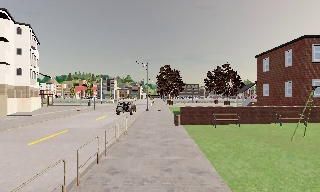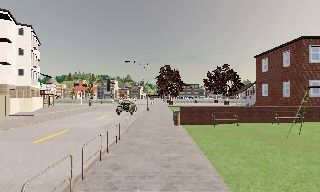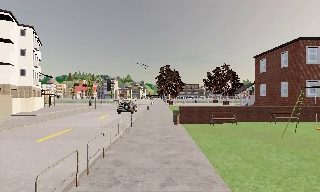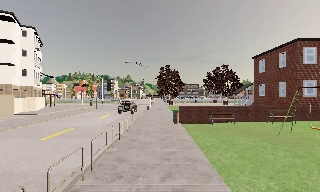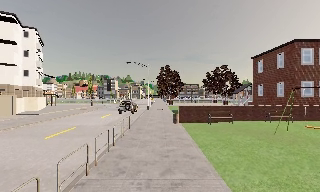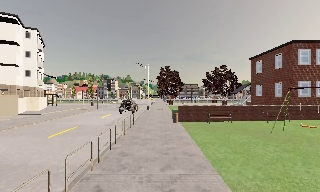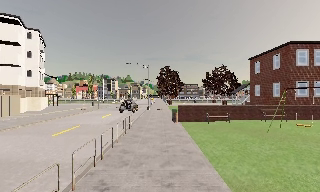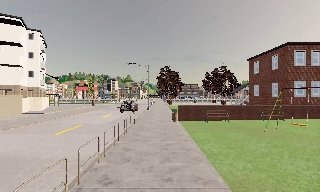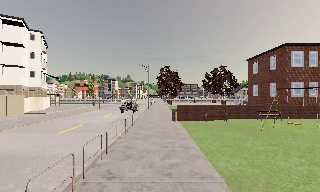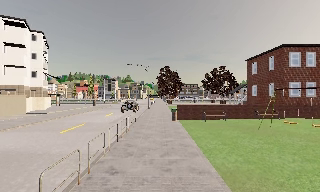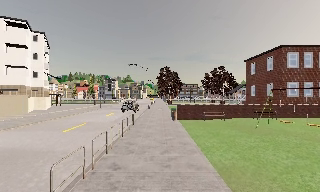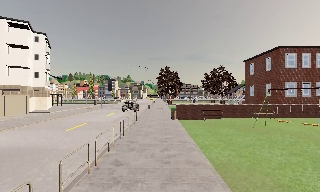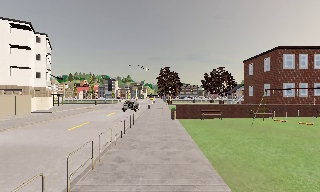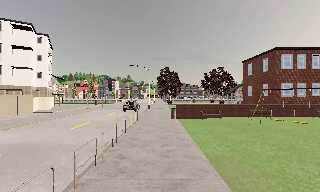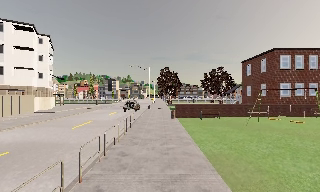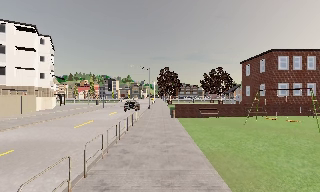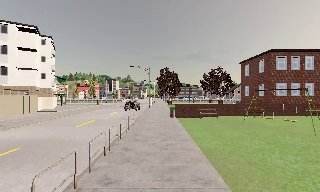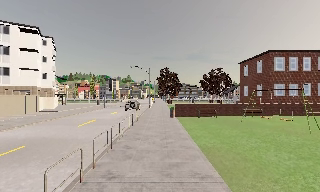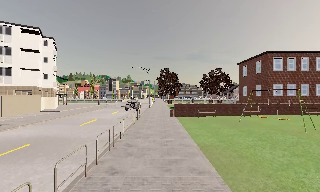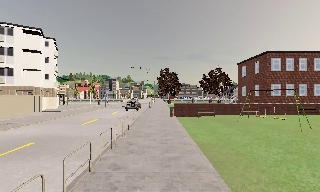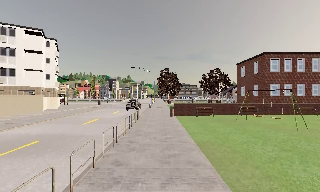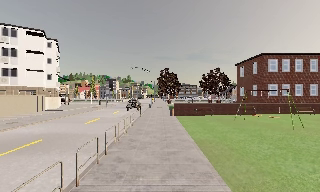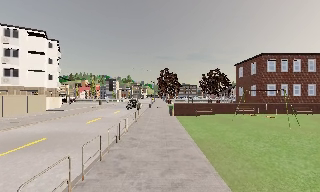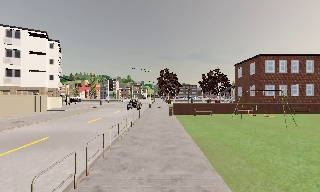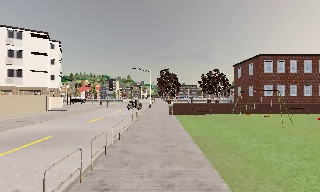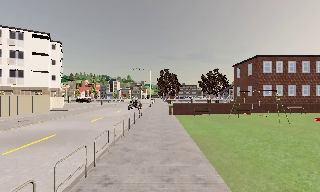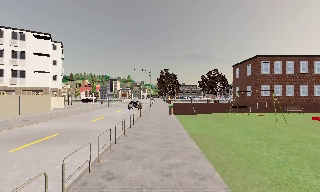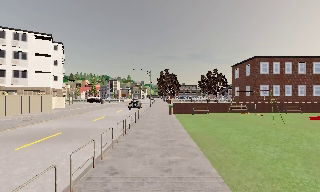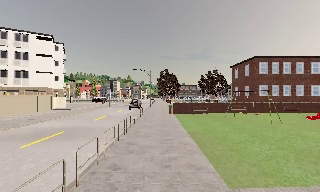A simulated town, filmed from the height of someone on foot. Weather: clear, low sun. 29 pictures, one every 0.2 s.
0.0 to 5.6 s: The camera travels backward, about 8 m, so what stands in front gets smaller.
The film runs backward here.
